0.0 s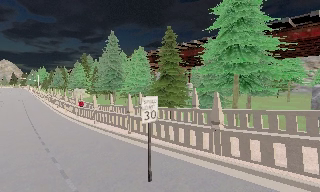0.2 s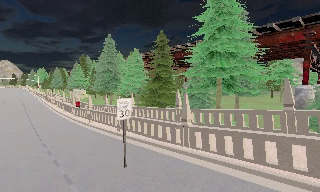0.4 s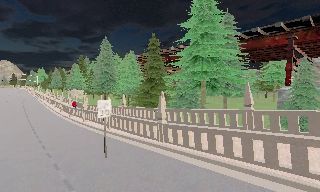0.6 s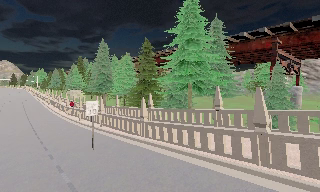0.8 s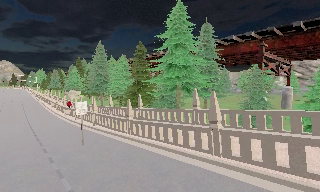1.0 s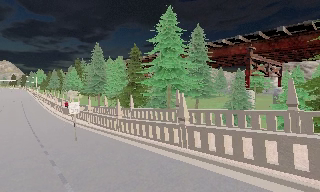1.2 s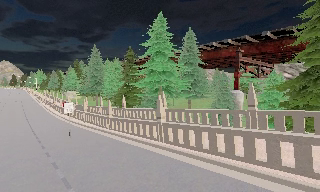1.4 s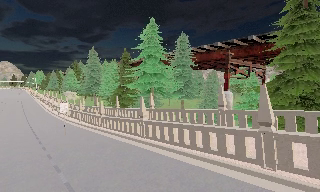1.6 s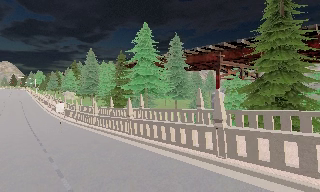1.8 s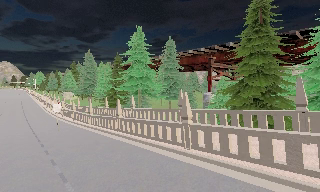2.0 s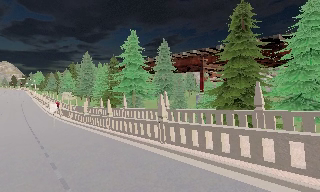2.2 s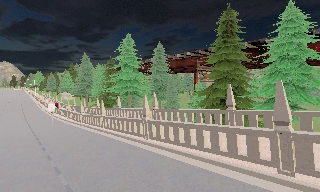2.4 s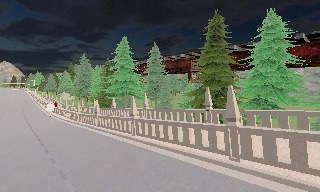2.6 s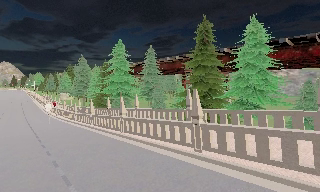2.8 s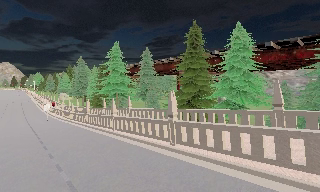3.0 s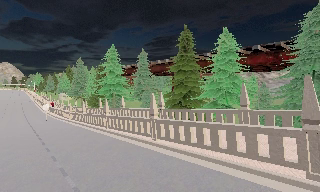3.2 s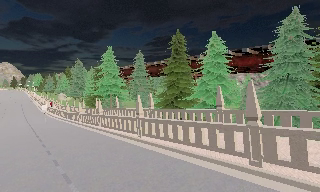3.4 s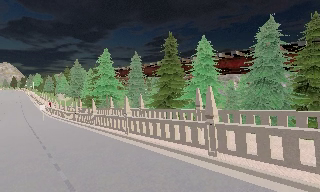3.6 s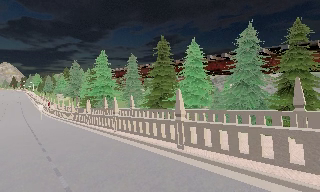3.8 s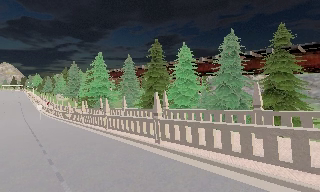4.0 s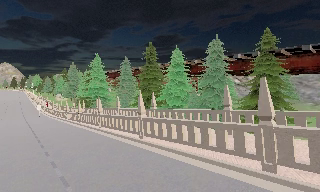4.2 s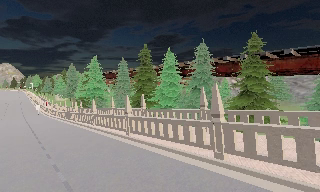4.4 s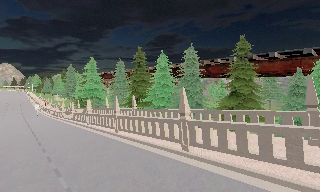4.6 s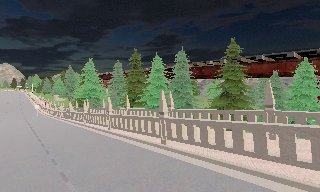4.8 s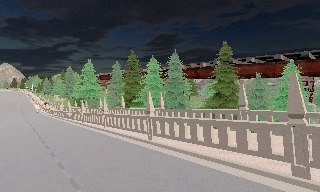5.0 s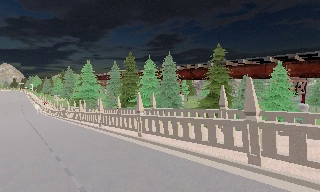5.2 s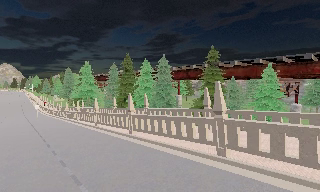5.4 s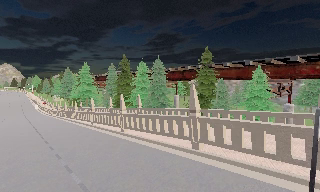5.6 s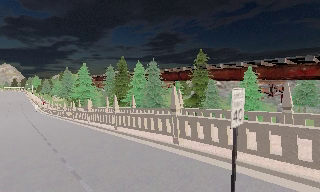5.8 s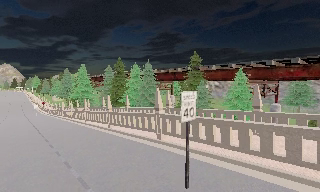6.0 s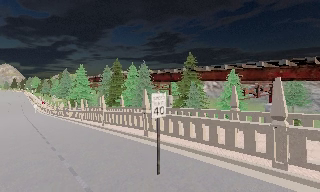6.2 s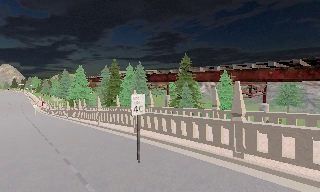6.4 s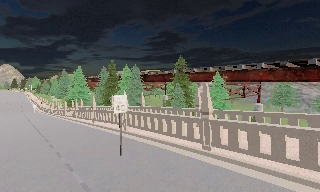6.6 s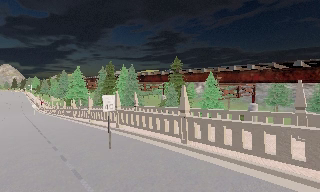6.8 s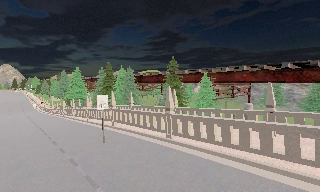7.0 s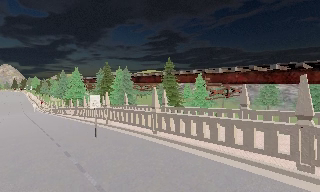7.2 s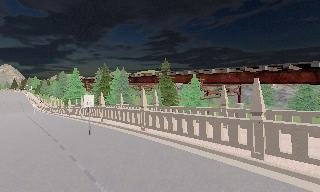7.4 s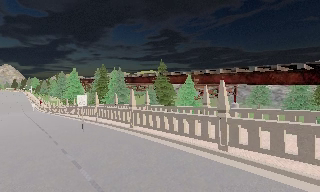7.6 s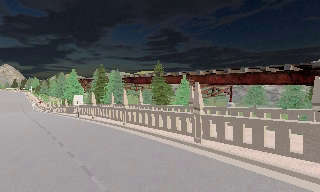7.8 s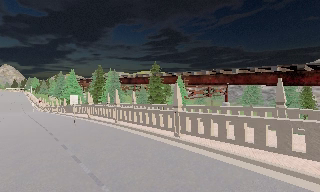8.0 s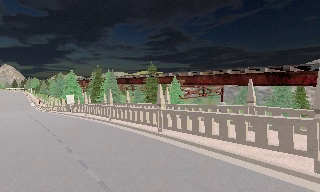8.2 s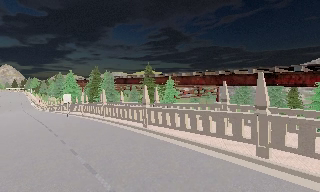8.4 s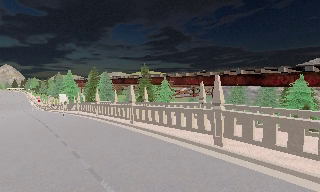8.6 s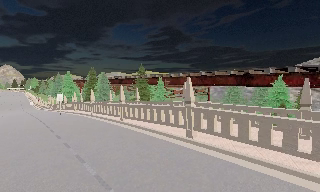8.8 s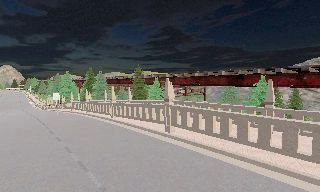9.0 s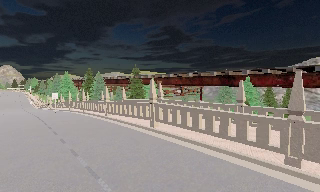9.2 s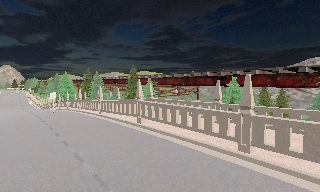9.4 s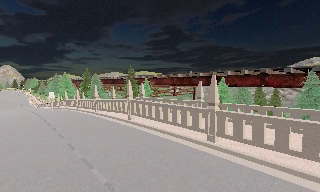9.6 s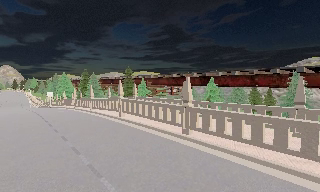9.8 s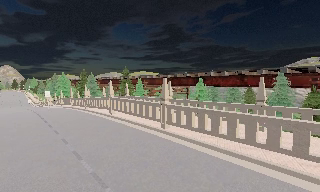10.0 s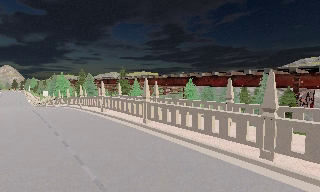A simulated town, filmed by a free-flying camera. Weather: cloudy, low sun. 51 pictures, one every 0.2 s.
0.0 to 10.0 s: The camera travels backward and to its right, about 70 m, so what stands in front gets smaller.
The film runs backward here.
